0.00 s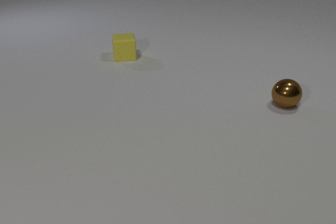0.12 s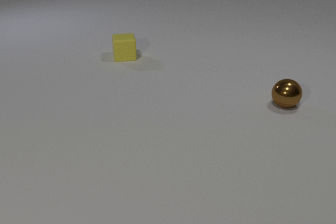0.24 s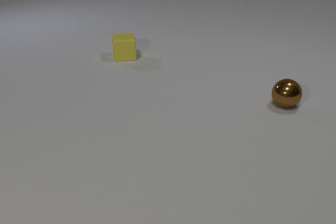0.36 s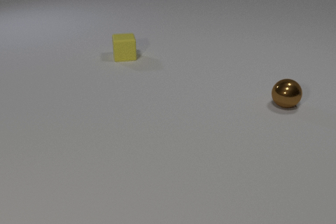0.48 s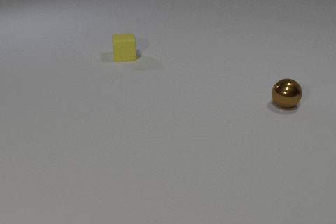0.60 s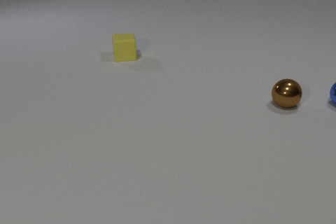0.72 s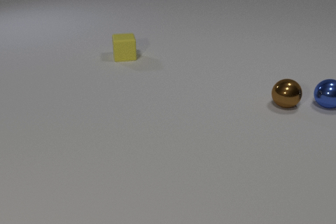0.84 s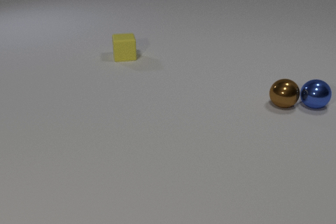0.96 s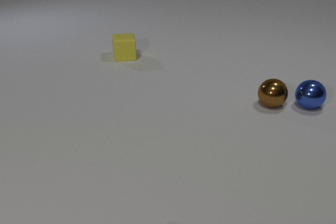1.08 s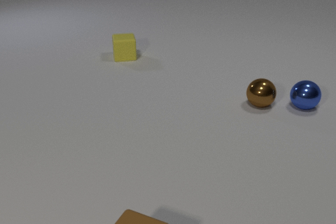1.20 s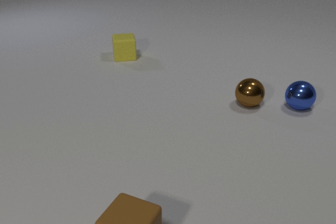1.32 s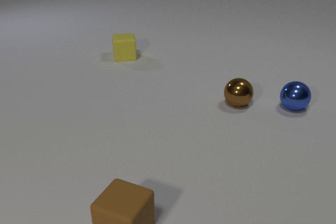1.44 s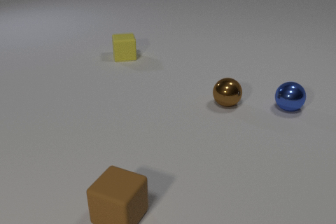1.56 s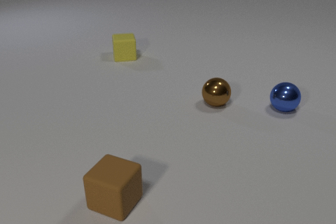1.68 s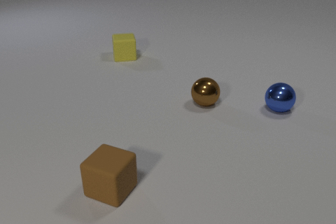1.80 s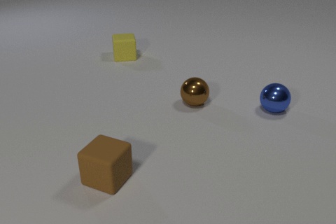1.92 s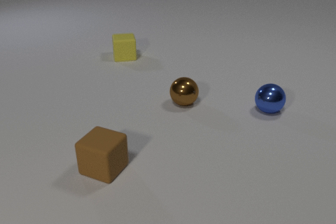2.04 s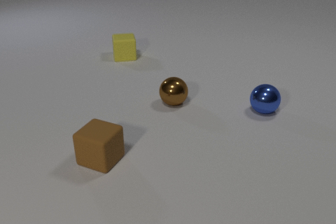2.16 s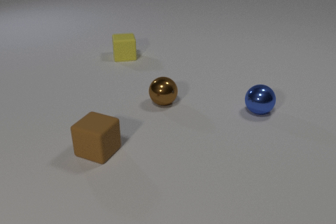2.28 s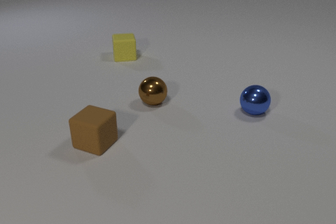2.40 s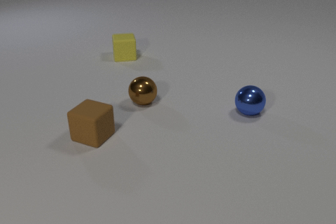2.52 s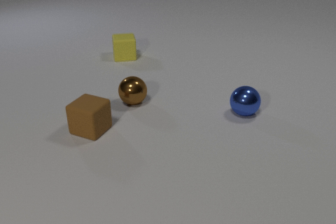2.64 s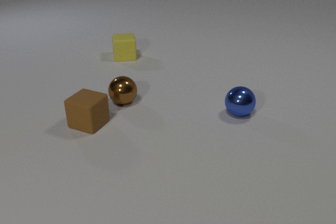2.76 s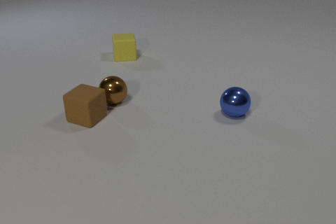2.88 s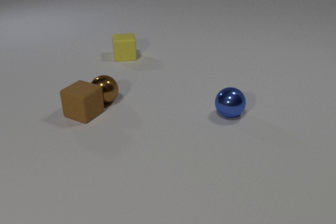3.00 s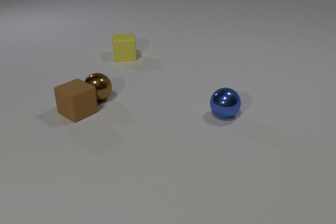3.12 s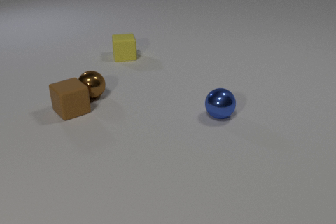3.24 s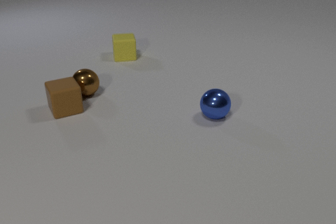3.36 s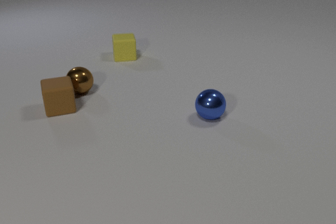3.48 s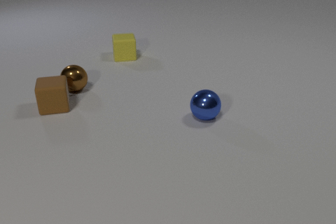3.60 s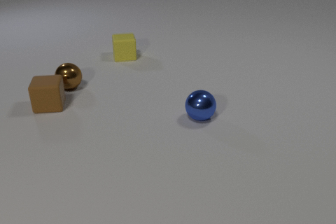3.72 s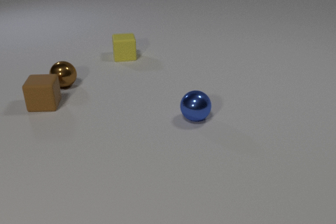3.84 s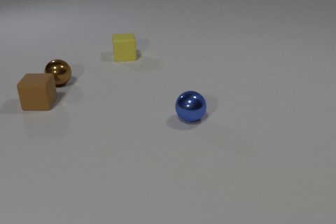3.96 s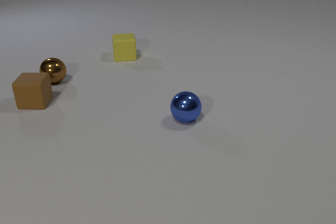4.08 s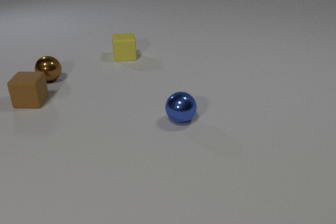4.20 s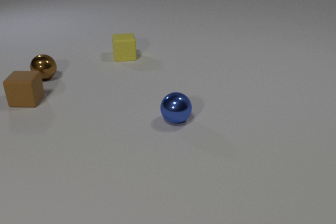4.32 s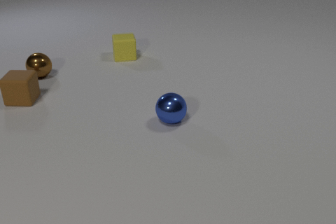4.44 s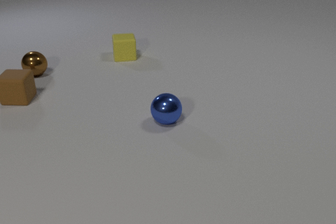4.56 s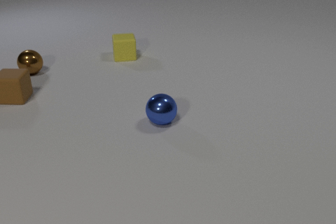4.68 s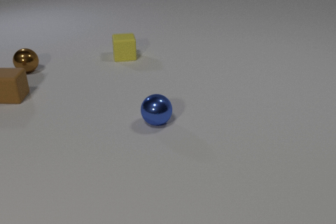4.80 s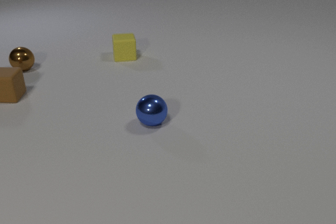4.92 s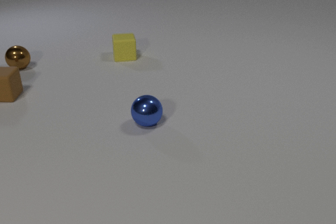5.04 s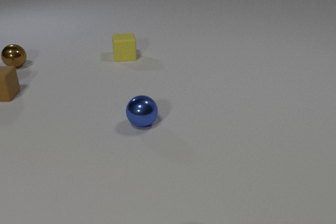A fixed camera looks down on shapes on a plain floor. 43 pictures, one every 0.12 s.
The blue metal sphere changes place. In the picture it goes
to the left.
The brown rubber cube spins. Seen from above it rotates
clockwise.
0.00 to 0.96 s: The blue metal sphere comes in at the right edge, rolls to the left and toward the camera. The brown metal sphere rolls to the left. The blue metal sphere and the brown metal sphere collide.
0.96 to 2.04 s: The blue metal sphere rolls to the left and toward the camera. The brown metal sphere rolls to the left. The brown rubber cube comes in at the bottom edge, slides away from the camera.
2.04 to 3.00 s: The blue metal sphere rolls to the left and toward the camera. The brown metal sphere rolls to the left. The brown rubber cube slides away from the camera. The brown metal sphere and the brown rubber cube collide.
3.00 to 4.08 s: The blue metal sphere rolls to the left. The brown metal sphere rolls away from the camera and to the left. The brown rubber cube slides to the left and away from the camera, spins clockwise seen from above by about 45 degrees, its near face sliding to the left.
4.08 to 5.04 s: The blue metal sphere rolls to the left. The brown metal sphere rolls away from the camera and to the left. The brown rubber cube slides to the left and away from the camera.
What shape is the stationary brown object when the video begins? sphere.
What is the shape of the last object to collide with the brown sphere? cube.
How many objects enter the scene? 3.
